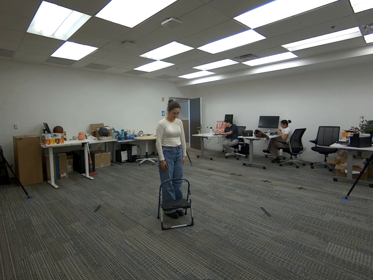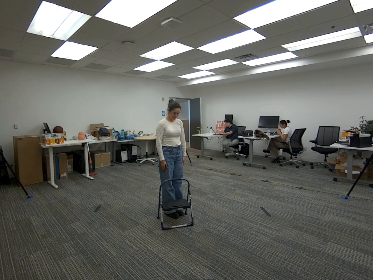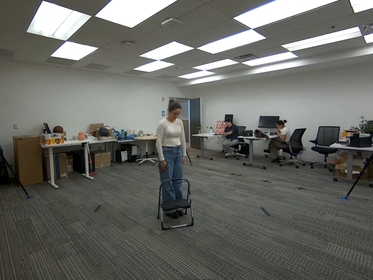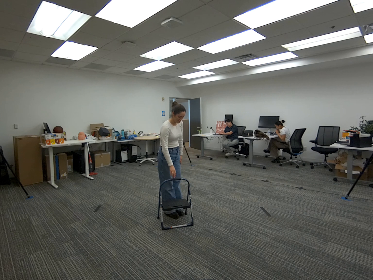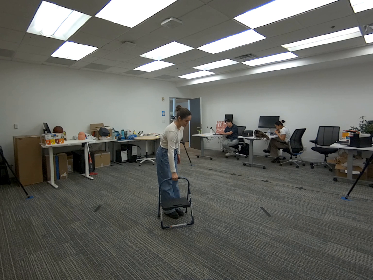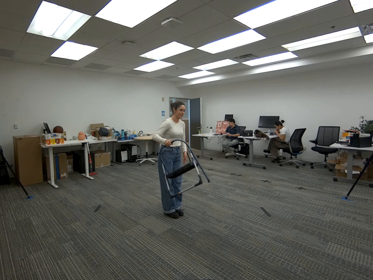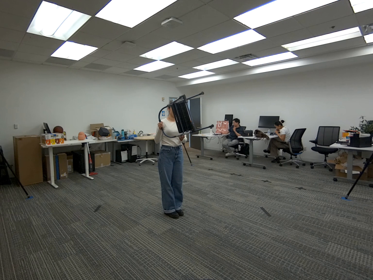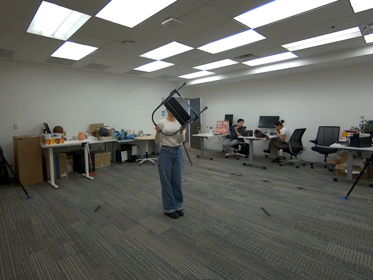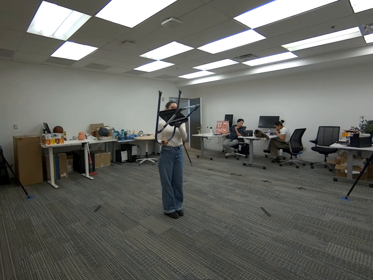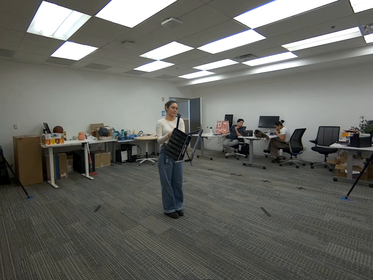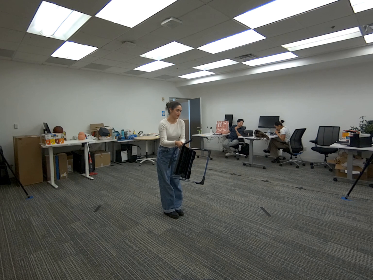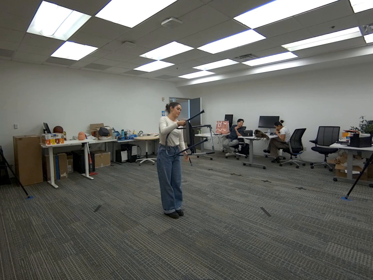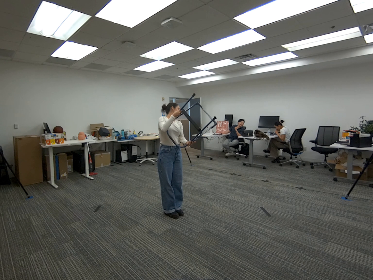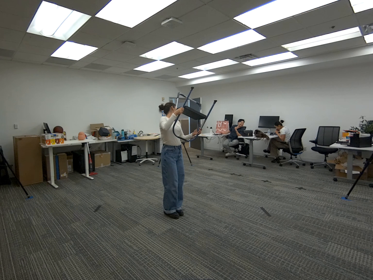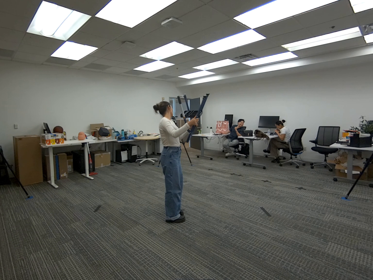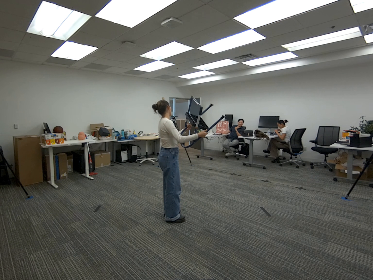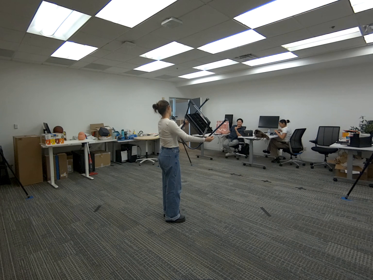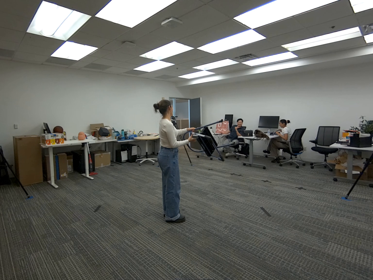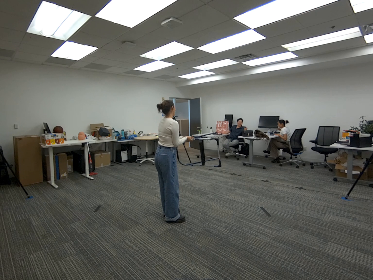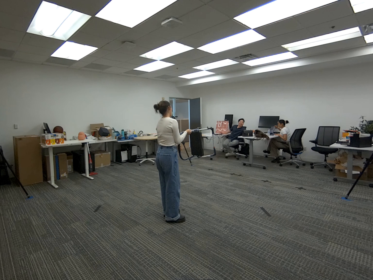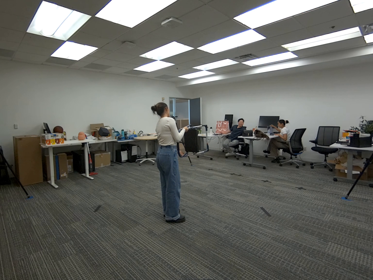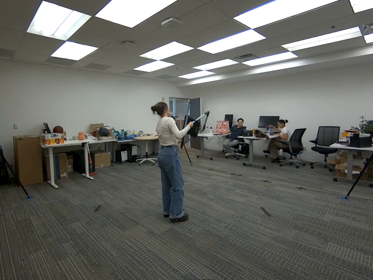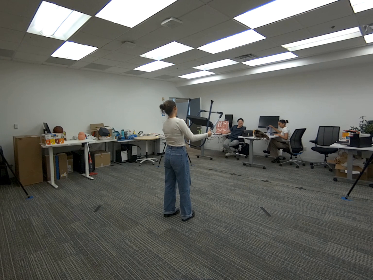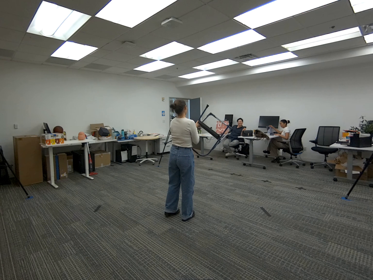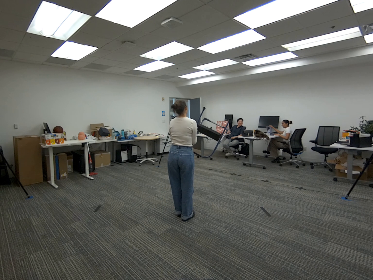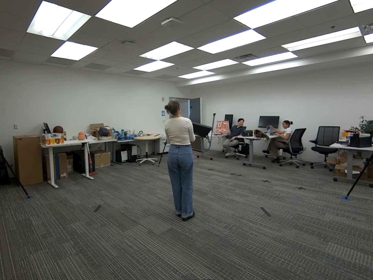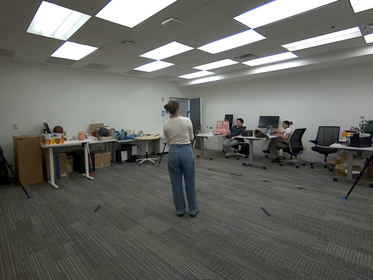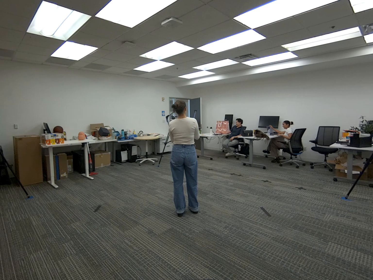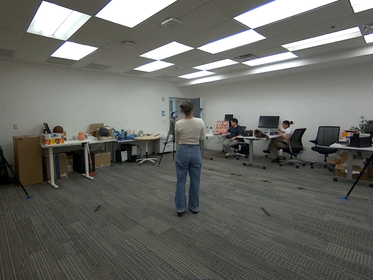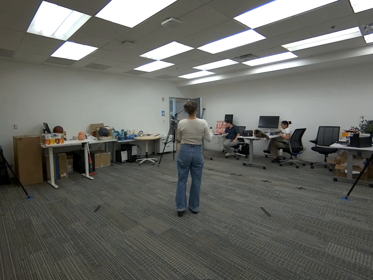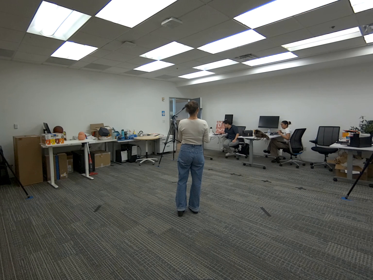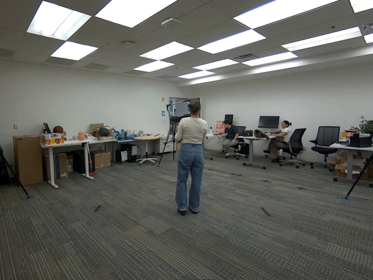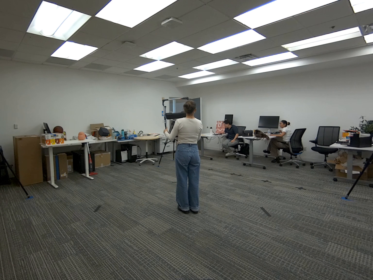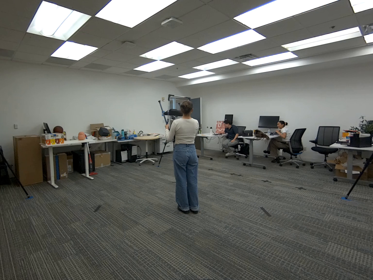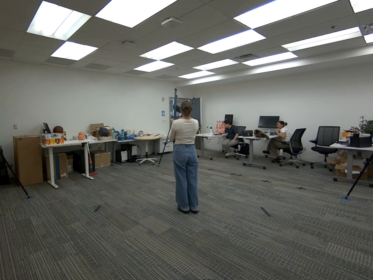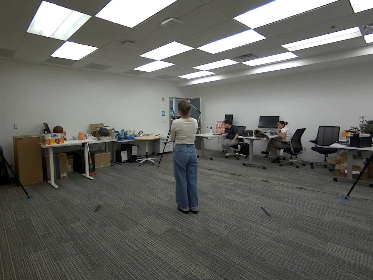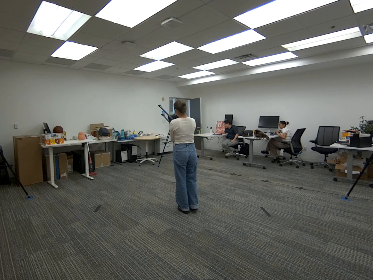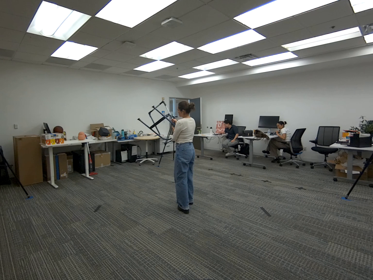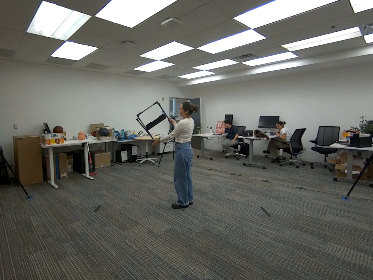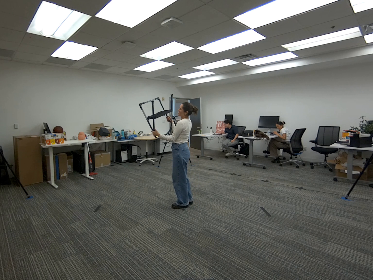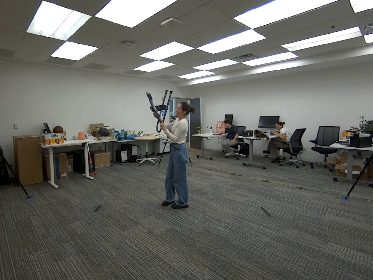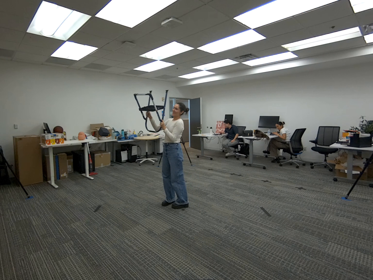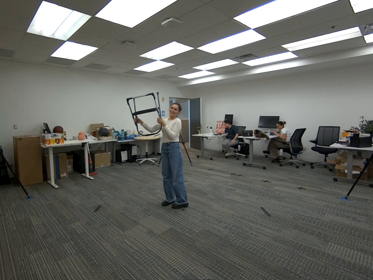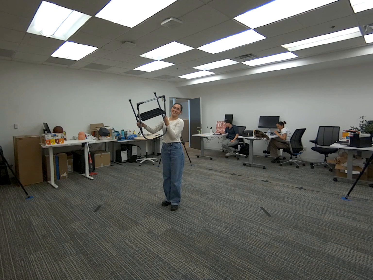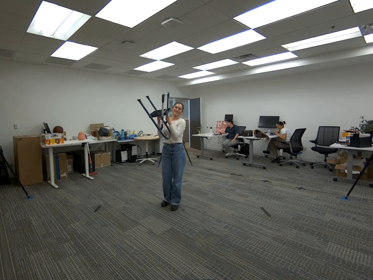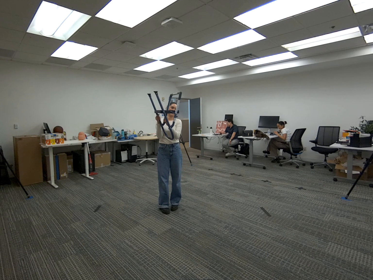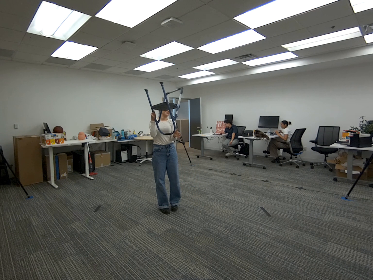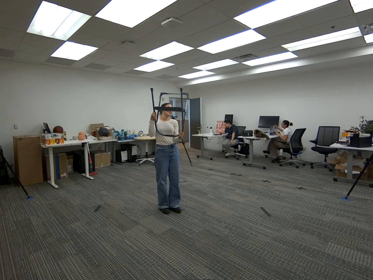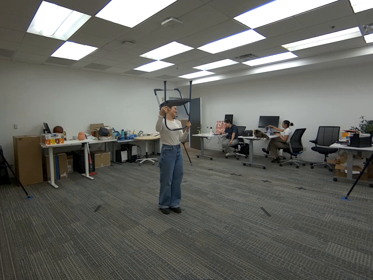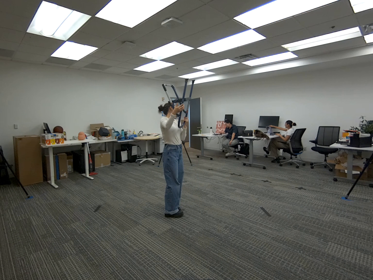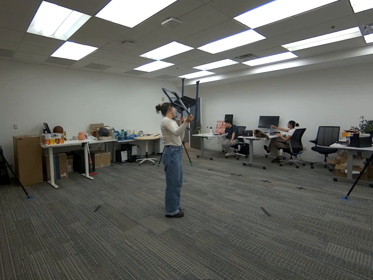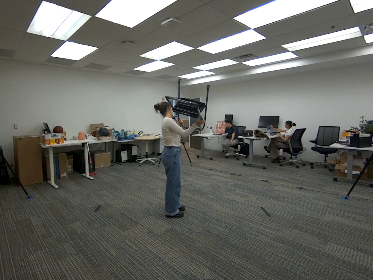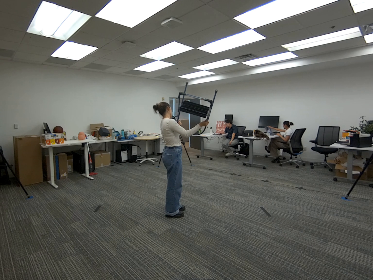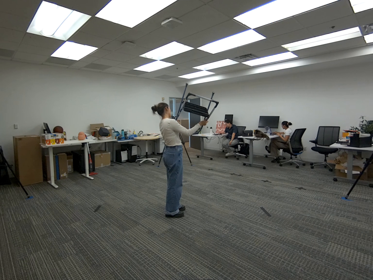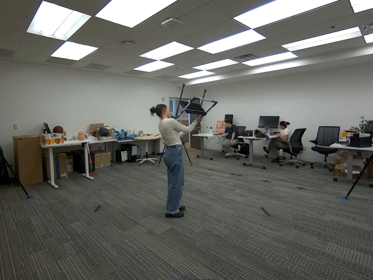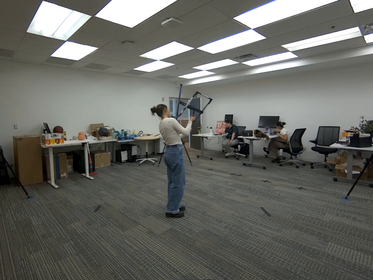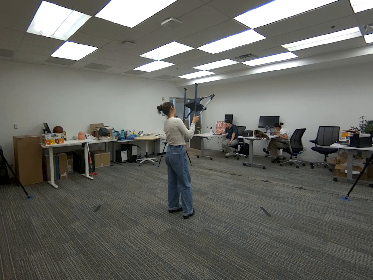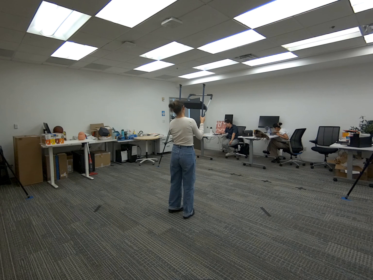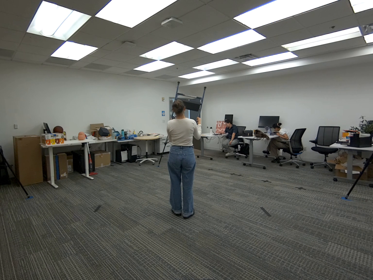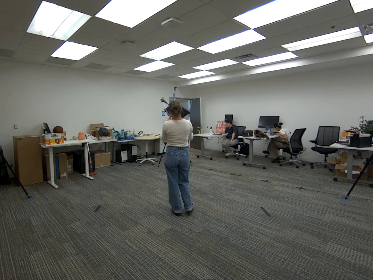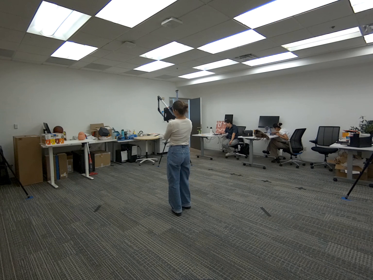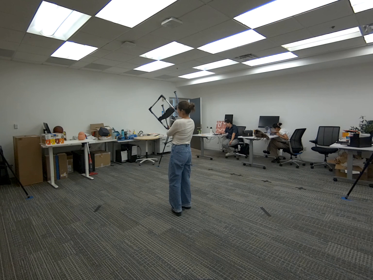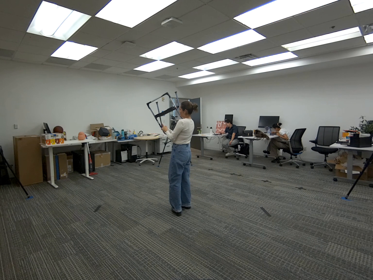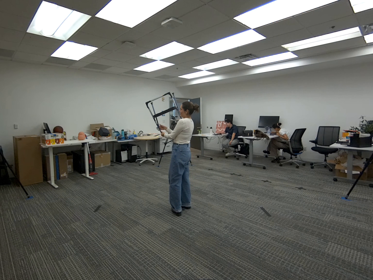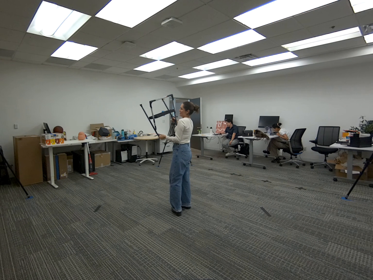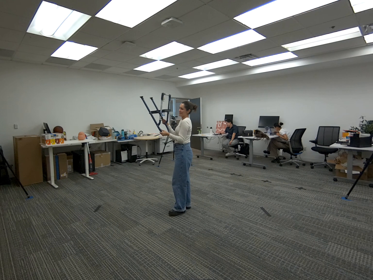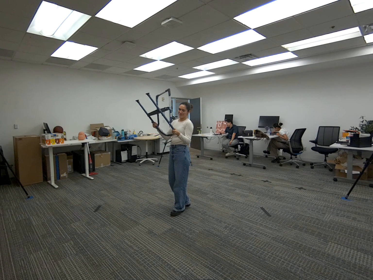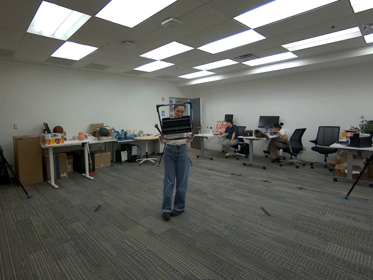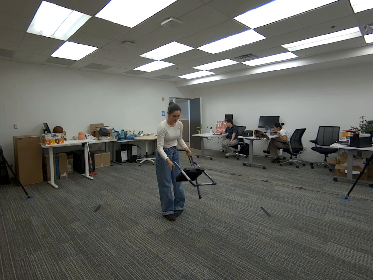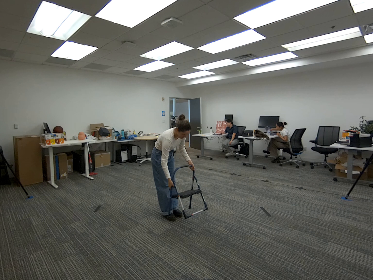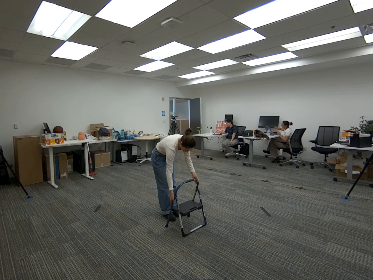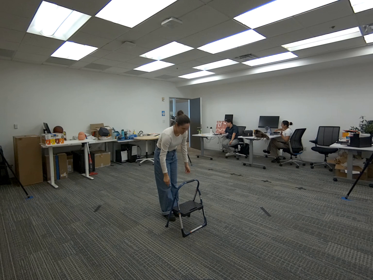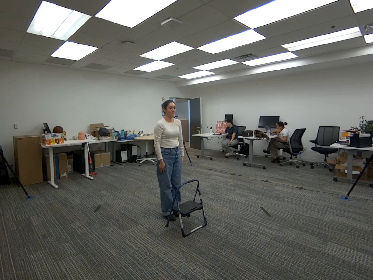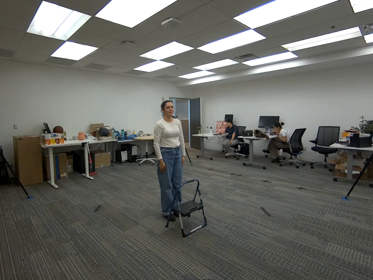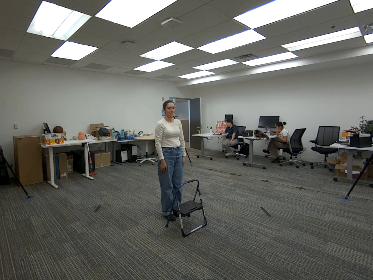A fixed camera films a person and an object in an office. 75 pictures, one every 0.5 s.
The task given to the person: Walk over to the step ladder and pick up the step ladder rotating the step ladder and yourself around the bounding area.
